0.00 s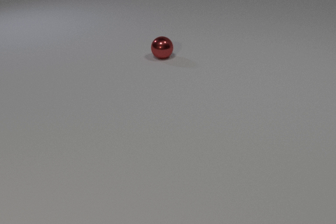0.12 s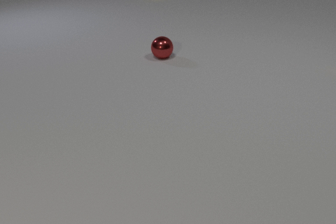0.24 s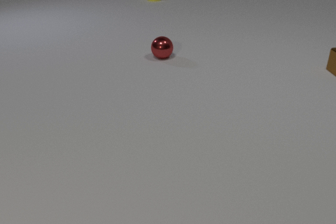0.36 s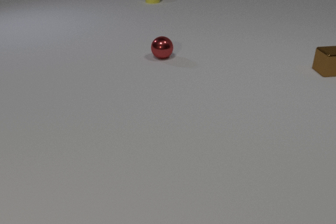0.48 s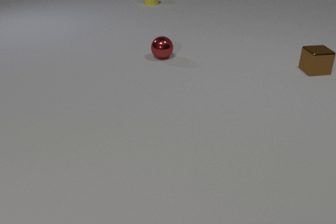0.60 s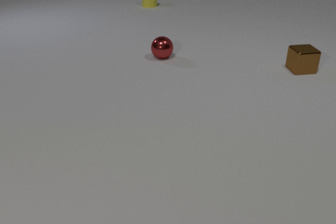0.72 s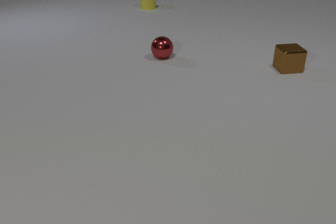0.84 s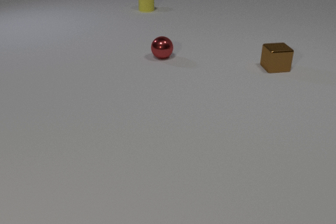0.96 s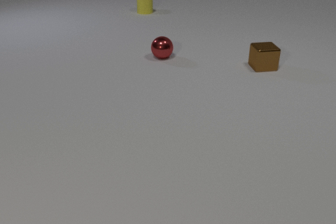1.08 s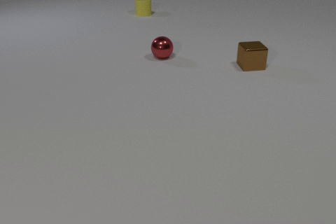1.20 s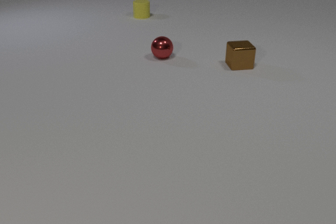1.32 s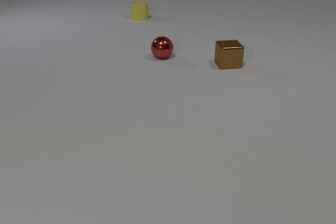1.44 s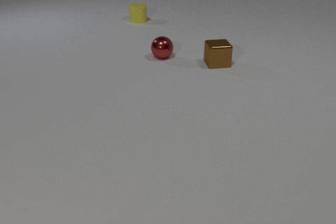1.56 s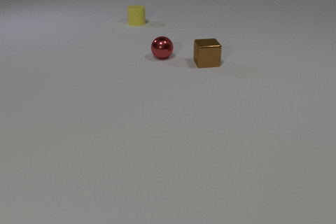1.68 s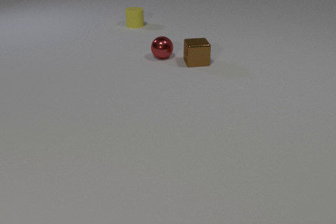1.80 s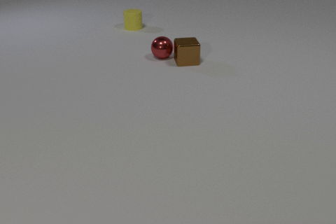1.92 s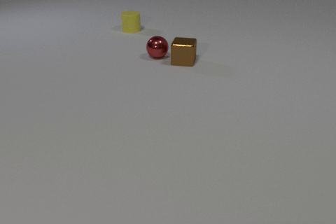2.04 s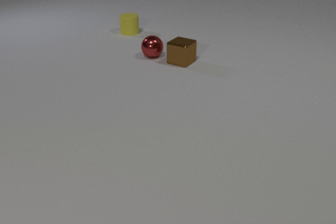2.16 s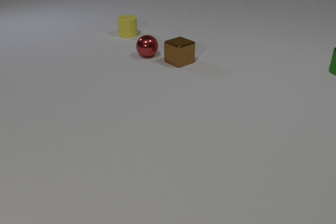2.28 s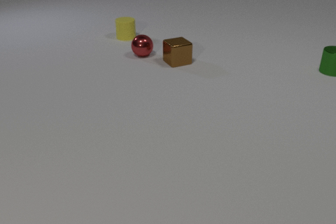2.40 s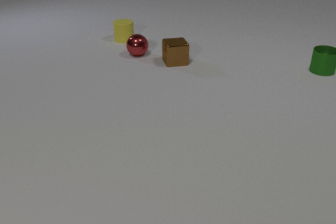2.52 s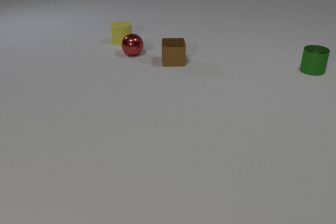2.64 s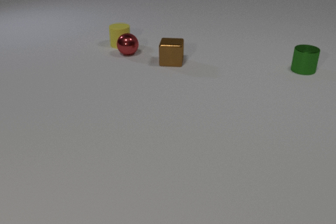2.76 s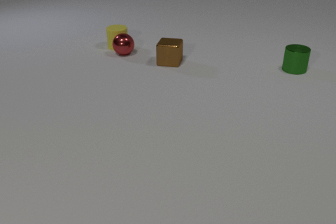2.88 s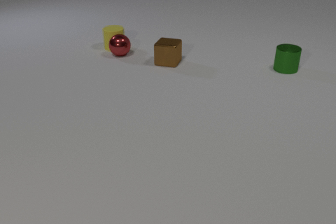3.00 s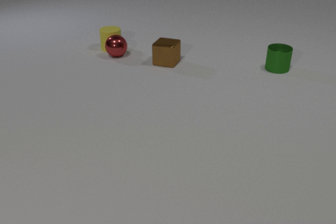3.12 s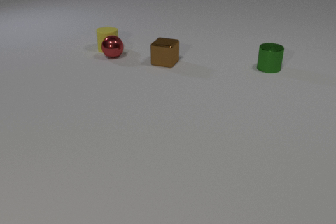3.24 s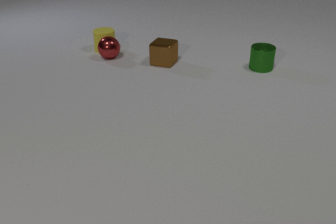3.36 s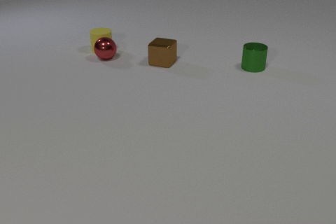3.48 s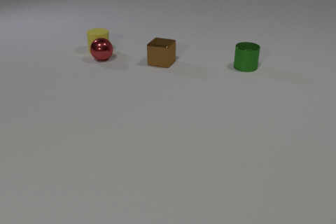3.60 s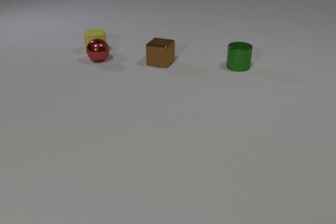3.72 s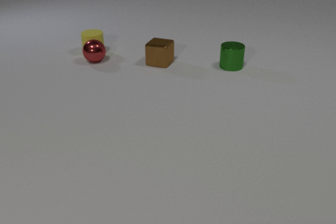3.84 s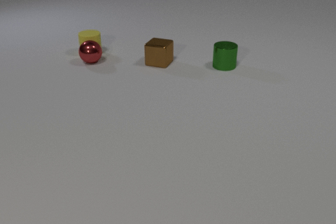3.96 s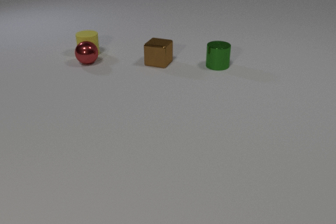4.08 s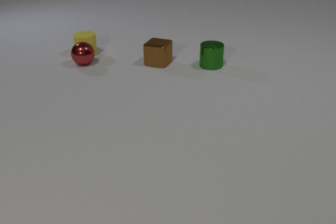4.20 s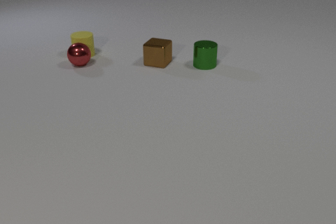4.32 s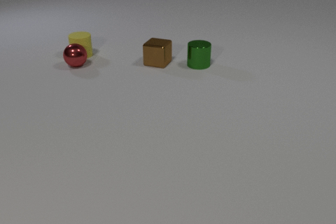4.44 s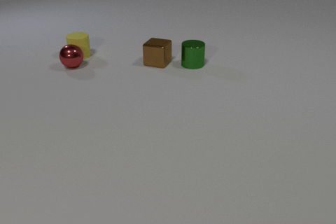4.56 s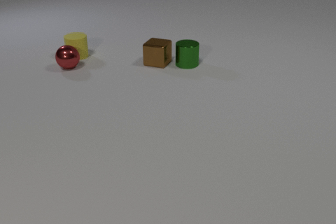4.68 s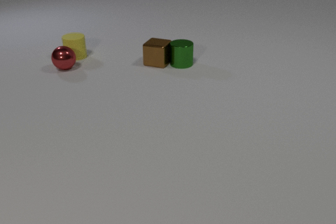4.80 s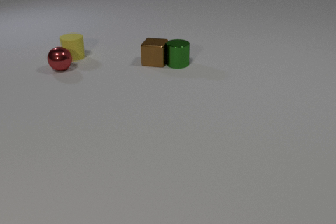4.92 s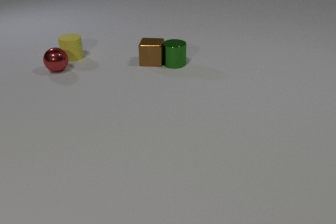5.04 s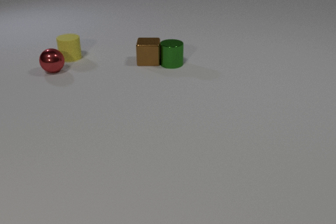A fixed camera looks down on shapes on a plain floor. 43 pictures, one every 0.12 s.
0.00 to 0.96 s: The brown metal cube comes in at the right edge, slides to the left. The yellow rubber cylinder comes in at the top edge, slides toward the camera.
0.96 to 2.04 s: The brown metal cube slides to the left, spins so that its near face slides to the left, clockwise seen from above. The red metal sphere rolls to the left. The yellow rubber cylinder slides toward the camera. The brown metal cube and the red metal sphere collide.
2.04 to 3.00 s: The brown metal cube slides to the left, spins so that its near face slides to the left, clockwise seen from above. The red metal sphere rolls to the left. The yellow rubber cylinder slides toward the camera and to the left. The green metal cylinder comes in at the right edge, slides to the left. The red metal sphere and the yellow rubber cylinder collide.
3.00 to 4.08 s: The brown metal cube slides to the left. The red metal sphere rolls to the left and toward the camera. The yellow rubber cylinder slides to the left and toward the camera. The green metal cylinder slides to the left.
4.08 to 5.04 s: The brown metal cube slides to the left. The red metal sphere rolls to the left. The yellow rubber cylinder slides to the left and toward the camera. The green metal cylinder slides to the left. The brown metal cube and the green metal cylinder collide.
How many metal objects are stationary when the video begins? 1.
What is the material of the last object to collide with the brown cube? metal.
What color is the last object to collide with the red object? yellow.
